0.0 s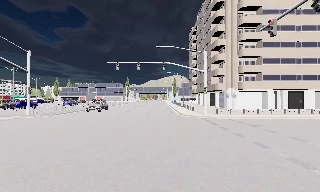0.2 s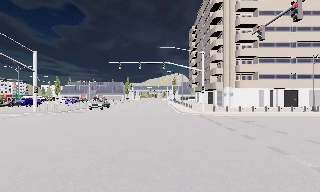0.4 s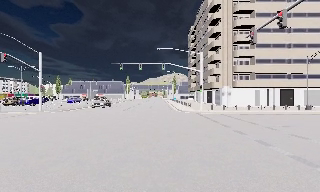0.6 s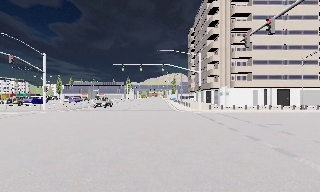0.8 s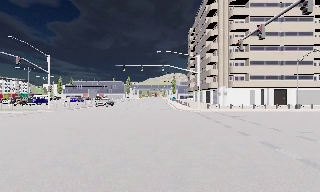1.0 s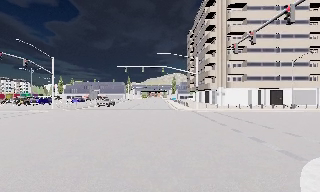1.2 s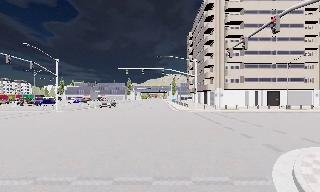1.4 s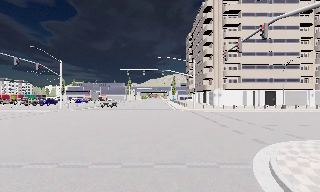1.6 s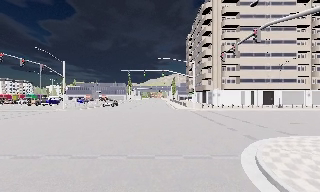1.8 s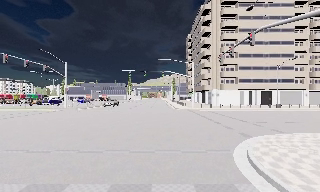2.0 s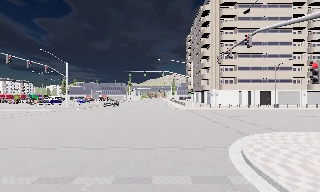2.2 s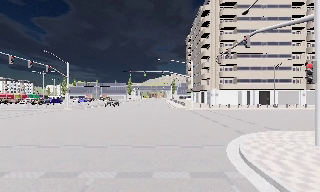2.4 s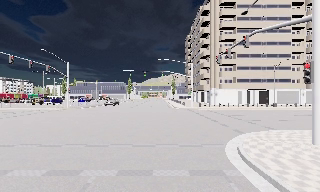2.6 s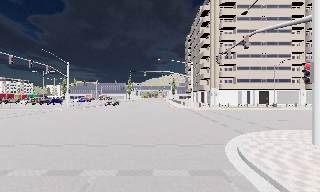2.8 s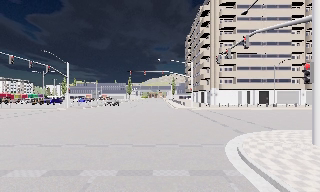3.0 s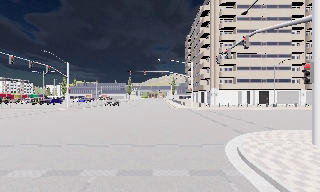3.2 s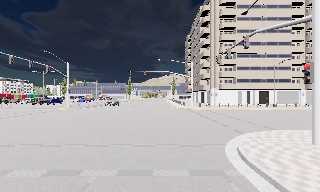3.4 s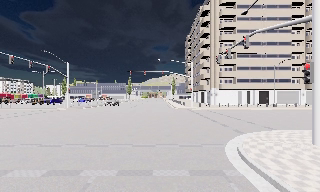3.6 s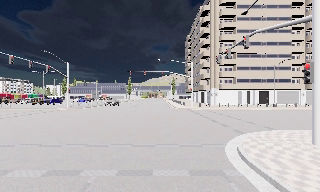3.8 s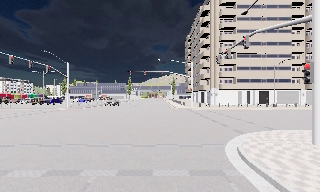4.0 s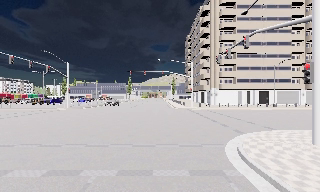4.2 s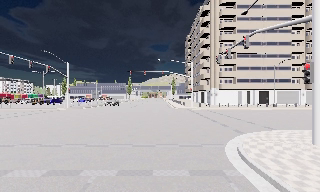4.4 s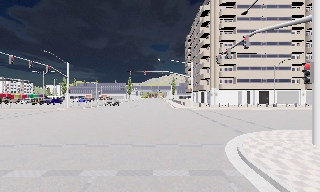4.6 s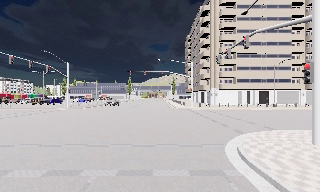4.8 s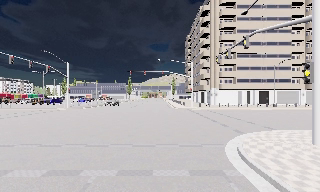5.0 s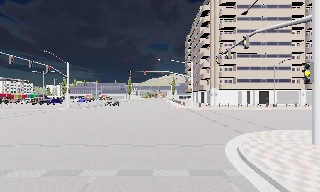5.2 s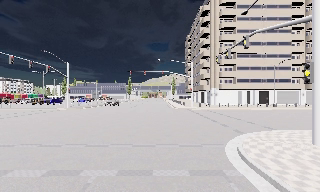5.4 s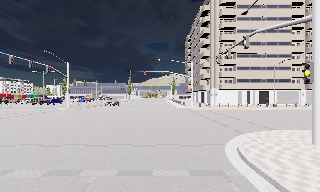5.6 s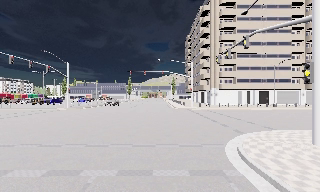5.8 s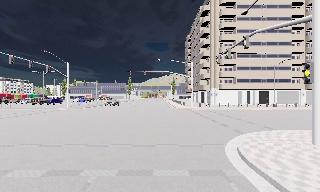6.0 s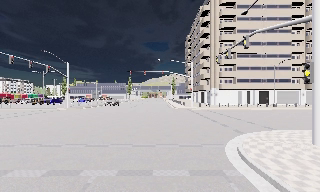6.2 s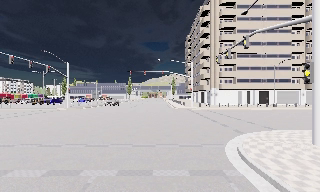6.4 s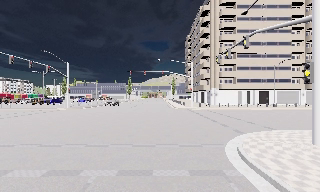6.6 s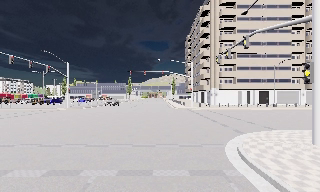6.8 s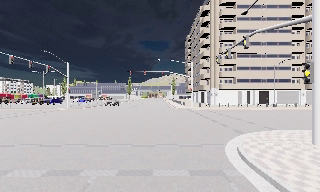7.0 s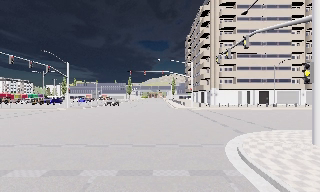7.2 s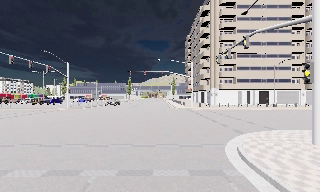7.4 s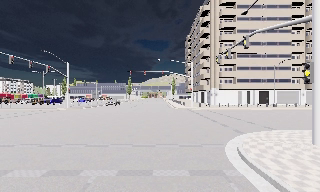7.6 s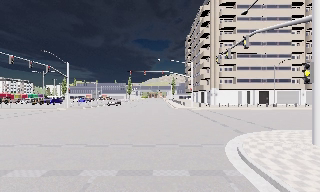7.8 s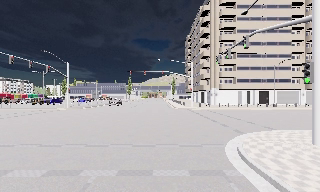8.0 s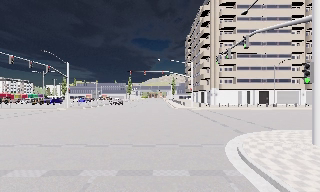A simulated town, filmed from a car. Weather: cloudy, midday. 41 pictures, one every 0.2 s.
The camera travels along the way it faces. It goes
backward.
0.0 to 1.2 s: The camera travels backward, about 5 m, so what stands in front gets smaller.
1.2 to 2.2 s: The camera travels backward, about 3 m, so what stands in front gets smaller. It loses speed.
2.2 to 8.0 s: The camera keeps its place and its aim.
The film runs backward here.
